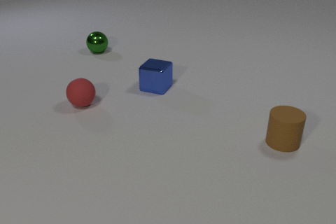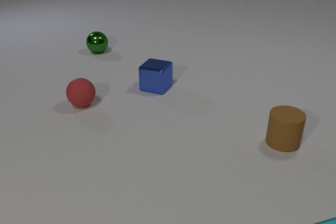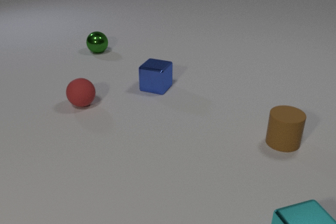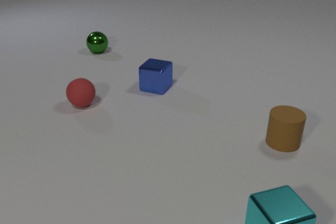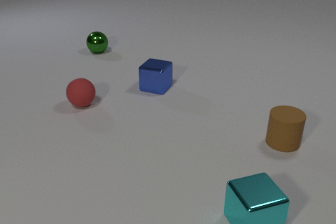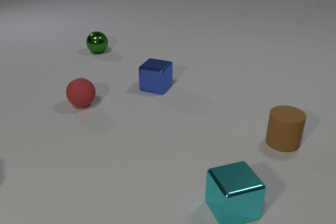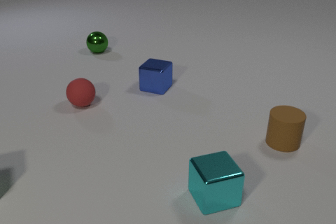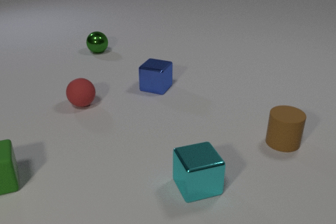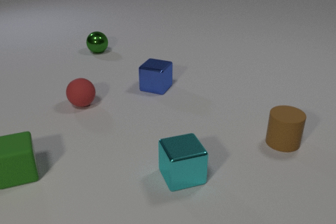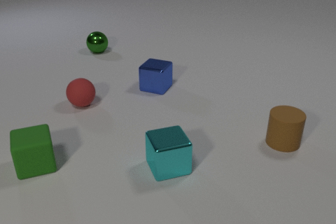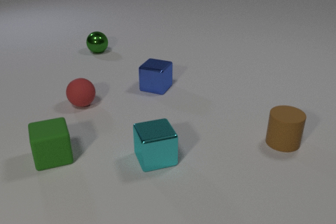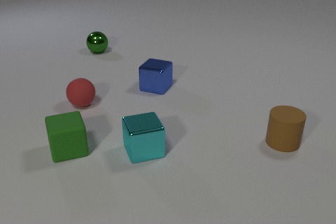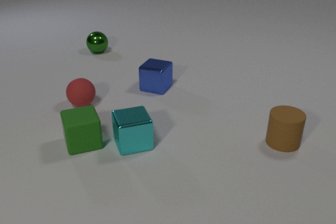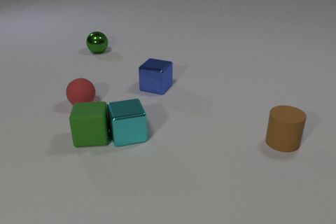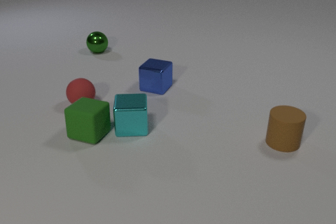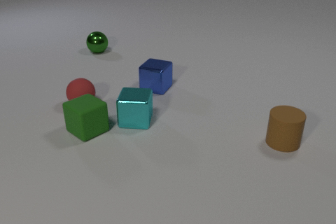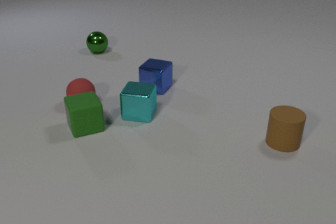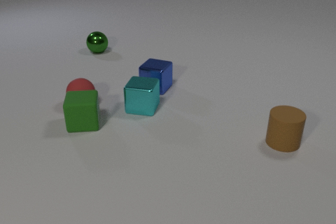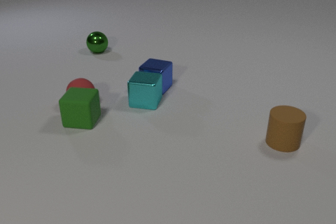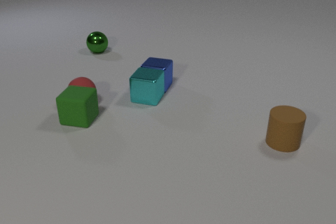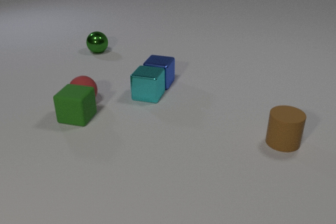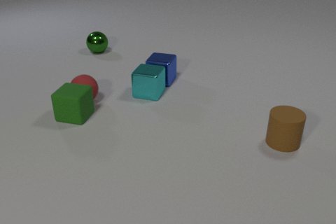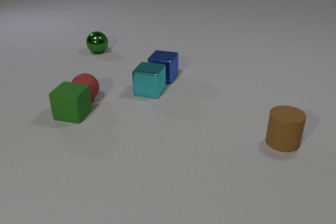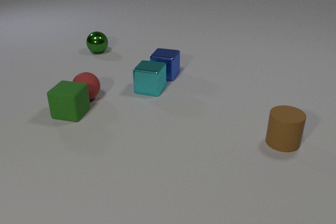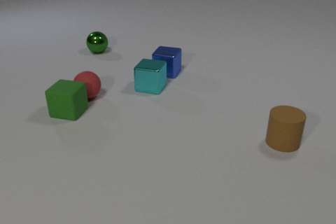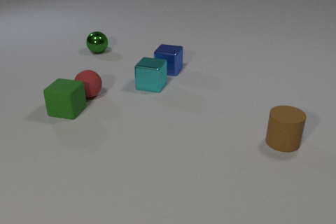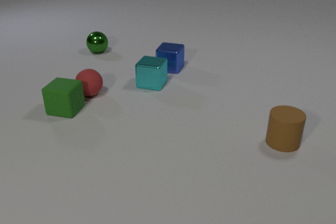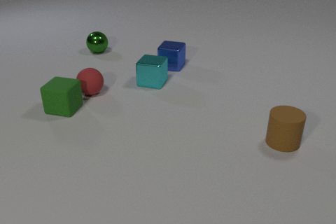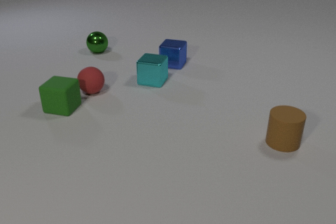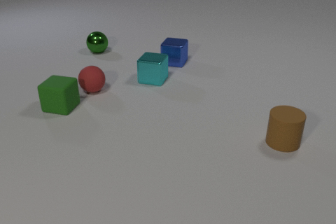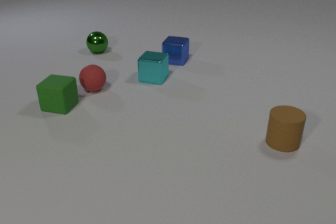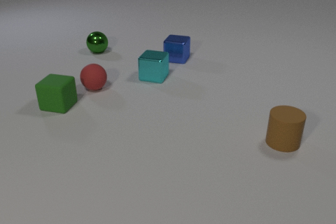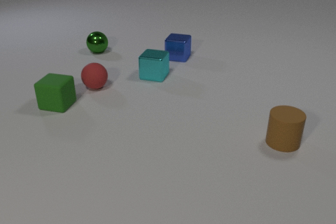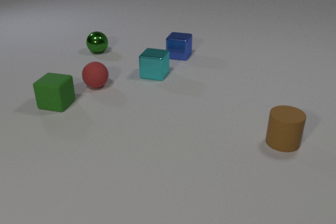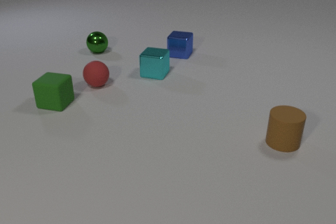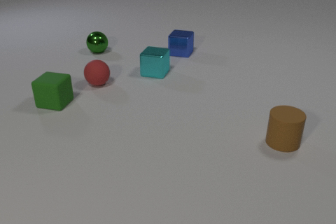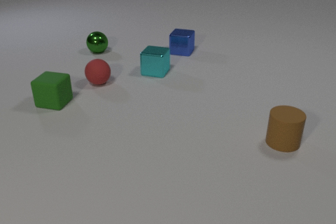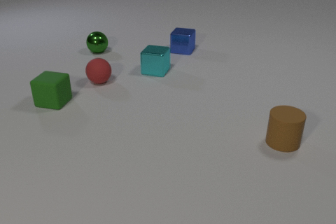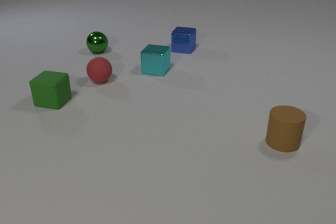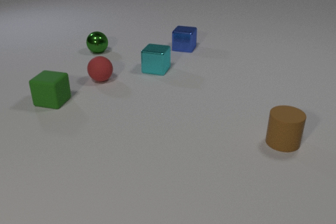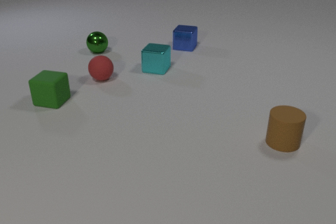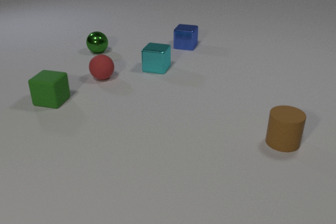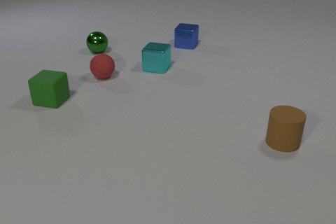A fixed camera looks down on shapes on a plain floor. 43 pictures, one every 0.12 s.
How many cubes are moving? 3.
What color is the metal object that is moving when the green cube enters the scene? cyan.
What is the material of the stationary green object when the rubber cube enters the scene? metal.
0.00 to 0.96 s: The cyan metal cube comes in at the bottom edge, slides to the left and away from the camera. The green rubber cube comes in at the left edge, slides to the right.
0.96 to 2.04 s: The cyan metal cube slides away from the camera, spins clockwise seen from above by about 30 degrees, its near face sliding to the left. The green rubber cube slides away from the camera and to the right, spins so that its near face slides to the left, clockwise seen from above. The cyan metal cube and the green rubber cube collide.
2.04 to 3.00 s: The cyan metal cube slides away from the camera. The green rubber cube slides away from the camera and to the left, spins so that its near face slides to the left, clockwise seen from above. The blue metal cube slides away from the camera. The red rubber sphere rolls away from the camera. The green rubber cube and the red rubber sphere collide. The cyan metal cube and the blue metal cube collide.
3.00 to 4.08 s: The cyan metal cube slides away from the camera. The green rubber cube slides away from the camera and to the left. The blue metal cube slides away from the camera. The red rubber sphere rolls away from the camera.
4.08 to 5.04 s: The cyan metal cube slides away from the camera. The green rubber cube slides away from the camera. The blue metal cube slides away from the camera. The red rubber sphere rolls away from the camera.
